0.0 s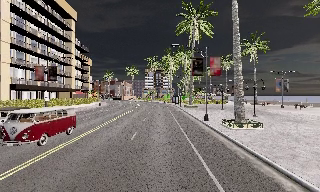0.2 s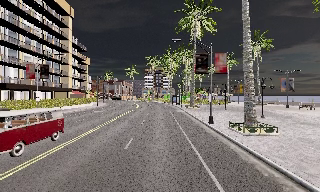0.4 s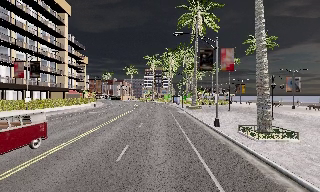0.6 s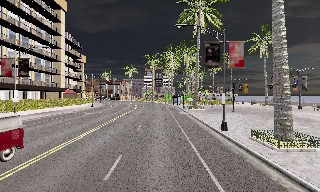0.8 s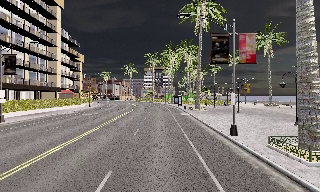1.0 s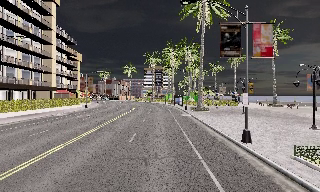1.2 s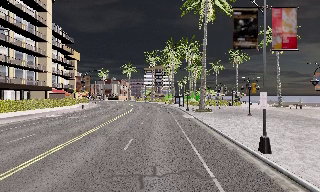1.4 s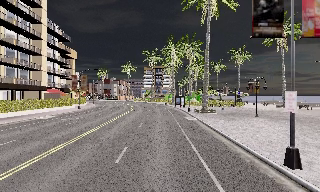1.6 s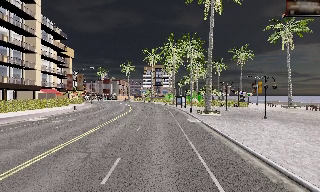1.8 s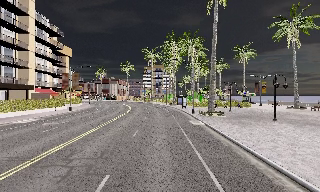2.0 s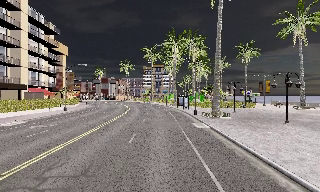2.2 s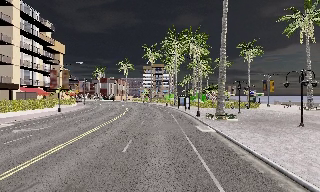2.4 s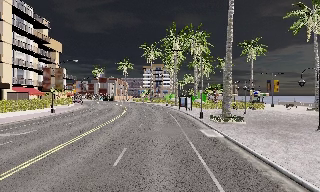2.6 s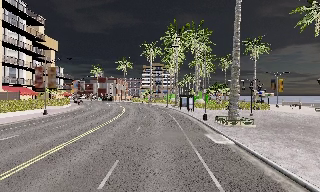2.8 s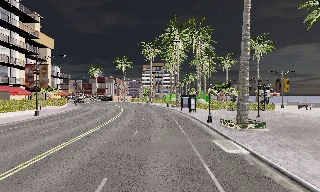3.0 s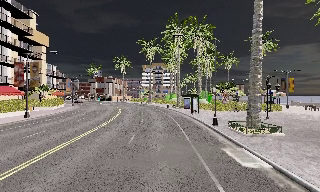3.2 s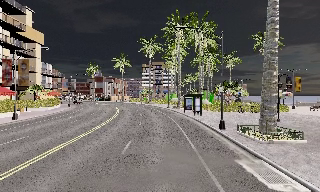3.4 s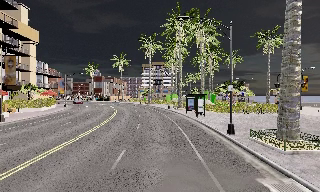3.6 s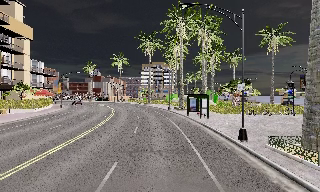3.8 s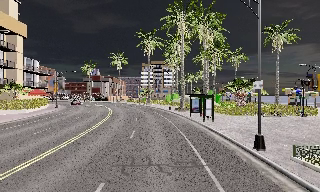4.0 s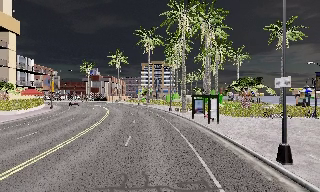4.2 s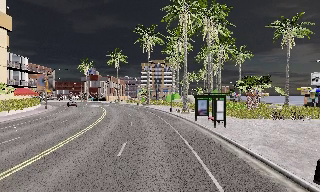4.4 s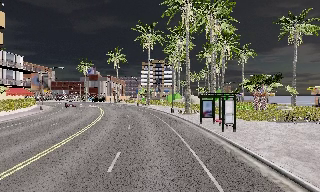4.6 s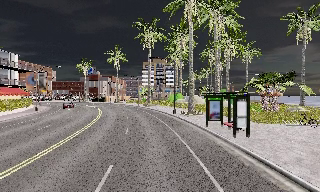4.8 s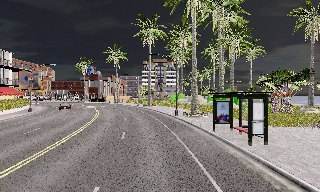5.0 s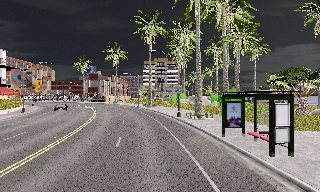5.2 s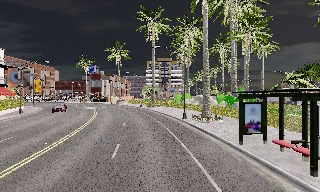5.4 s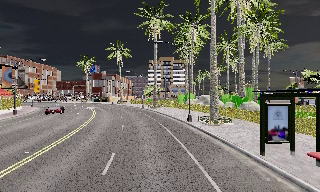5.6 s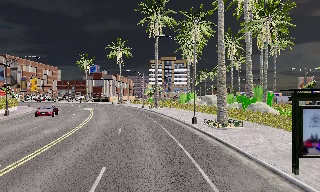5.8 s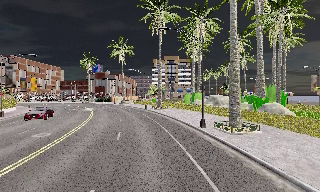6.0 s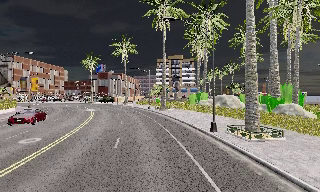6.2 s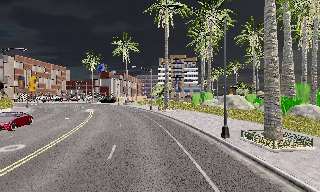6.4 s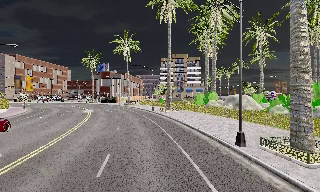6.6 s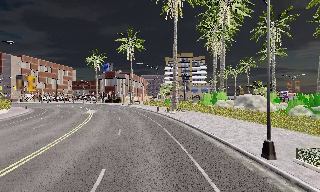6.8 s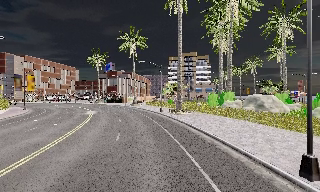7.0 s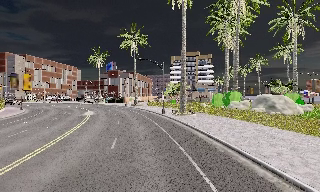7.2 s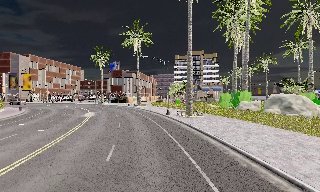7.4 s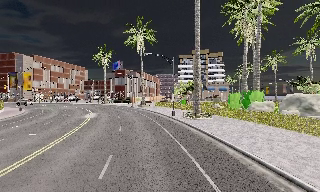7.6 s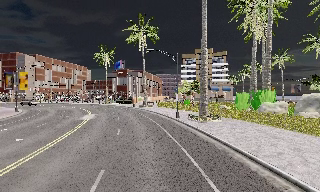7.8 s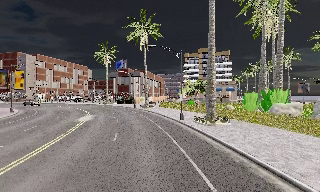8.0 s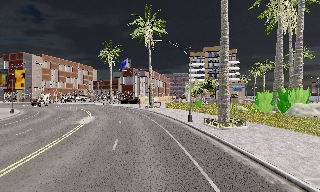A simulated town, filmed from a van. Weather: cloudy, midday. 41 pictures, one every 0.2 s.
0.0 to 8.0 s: The camera pans to its left, which is counterclockwise from overhead, by about 15 degrees. It travels forward, about 60 m, so what stands in front looms larger.
The film runs forward here.
